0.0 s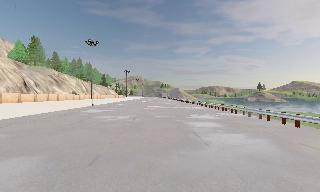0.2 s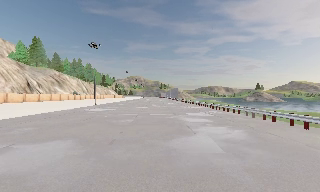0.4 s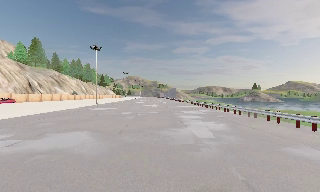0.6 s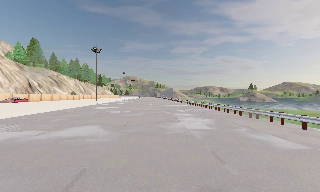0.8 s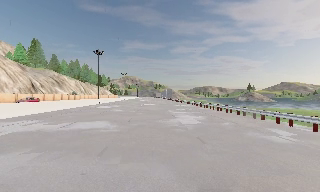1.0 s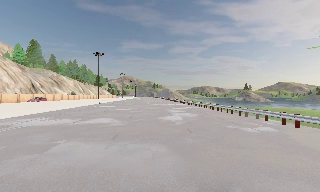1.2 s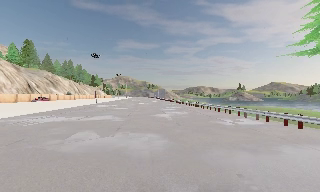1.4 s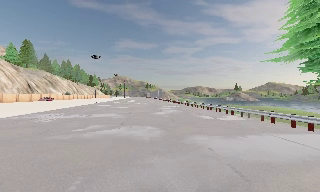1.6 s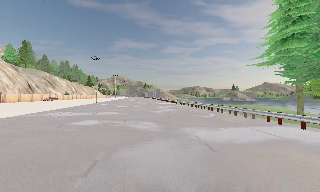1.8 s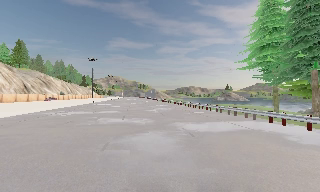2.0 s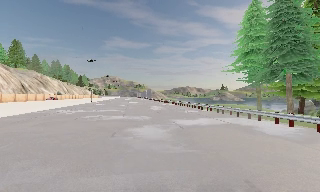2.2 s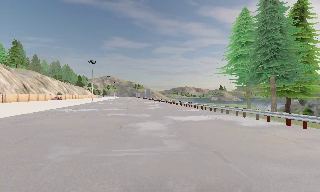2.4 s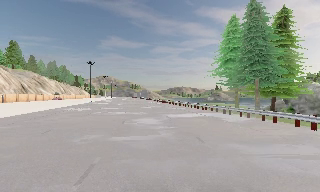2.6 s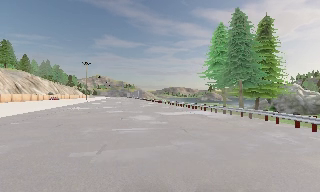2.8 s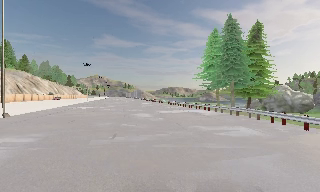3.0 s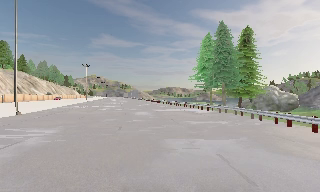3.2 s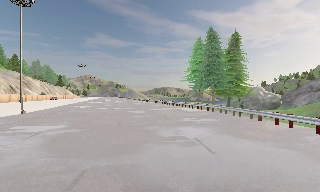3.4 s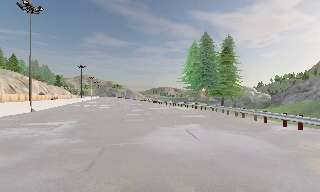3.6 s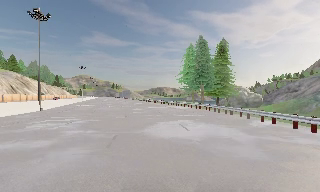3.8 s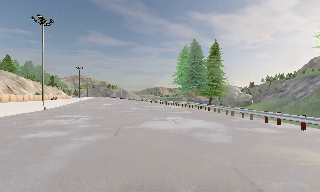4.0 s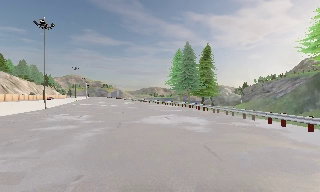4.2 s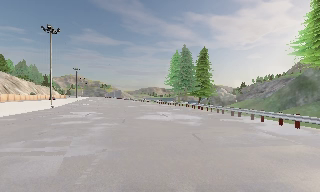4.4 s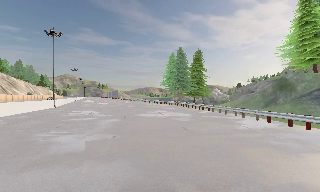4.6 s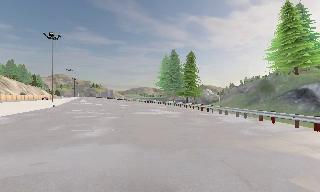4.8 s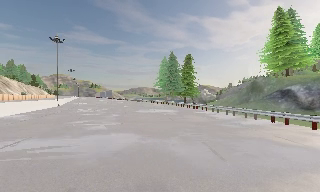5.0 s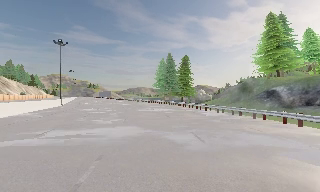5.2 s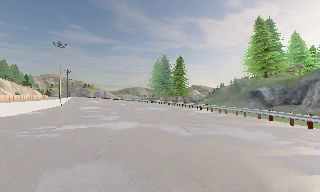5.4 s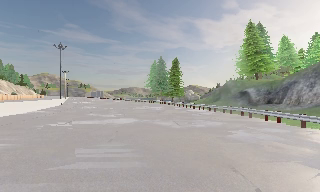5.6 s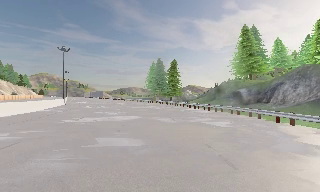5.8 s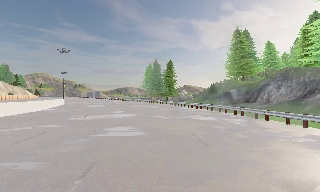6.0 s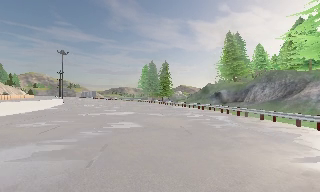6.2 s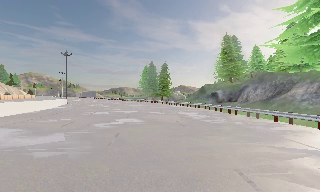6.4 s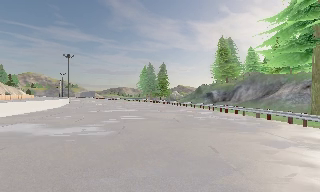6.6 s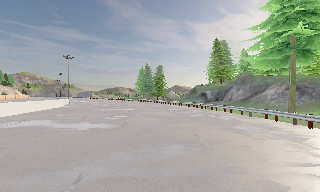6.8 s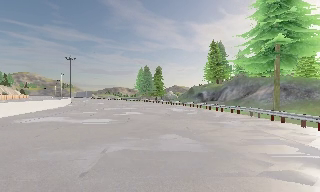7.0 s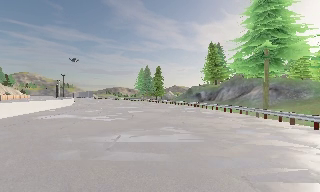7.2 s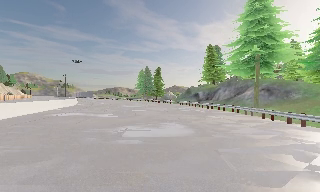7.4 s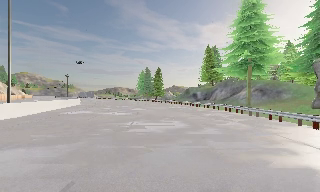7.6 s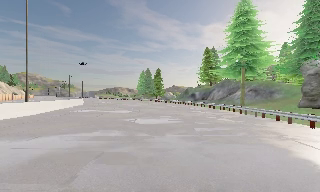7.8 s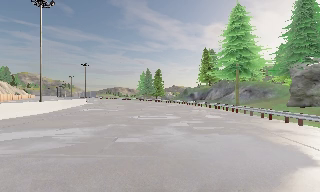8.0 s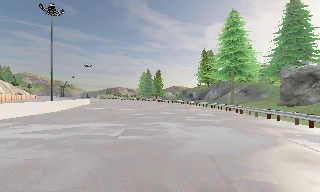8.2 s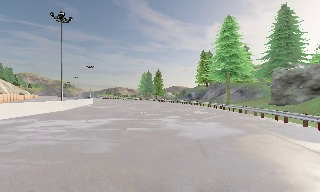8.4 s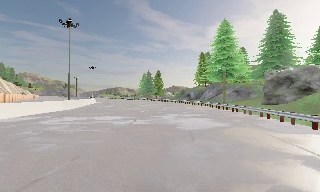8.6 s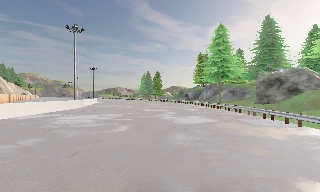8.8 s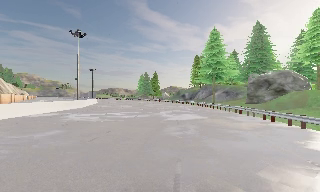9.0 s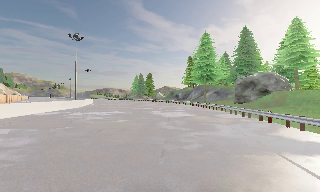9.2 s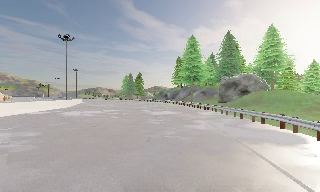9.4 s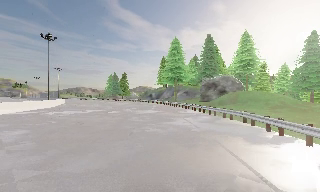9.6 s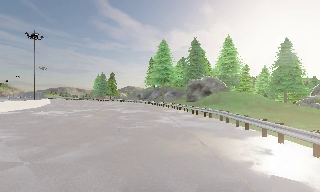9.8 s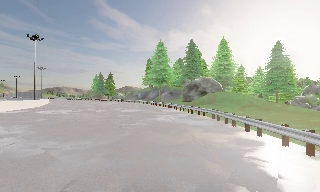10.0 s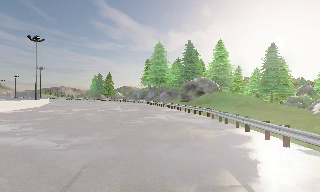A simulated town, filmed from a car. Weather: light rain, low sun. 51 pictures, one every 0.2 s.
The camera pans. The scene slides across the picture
to the left.
The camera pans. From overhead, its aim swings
clockwise.
0.0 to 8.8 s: The scene slides to the left, as the camera pans about 35 degrees to its right. It travels backward, about 75 m.
8.8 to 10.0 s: The camera swings to its right by about 15 degrees, and the scene slides to the left. It travels backward, about 7 m, so what stands in front gets smaller. It loses speed.
The film runs backward here.
